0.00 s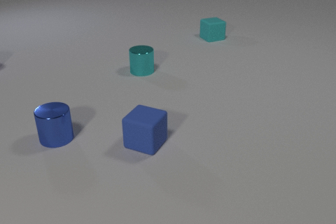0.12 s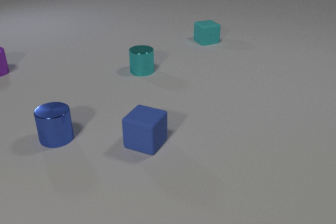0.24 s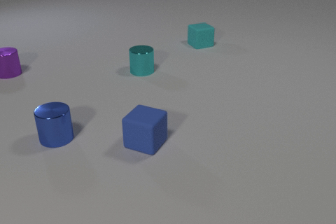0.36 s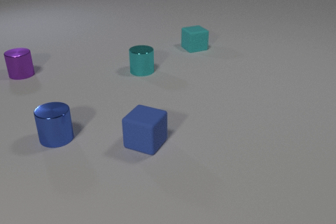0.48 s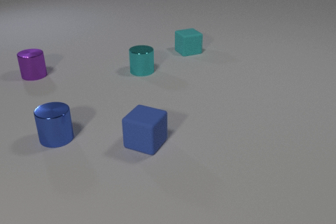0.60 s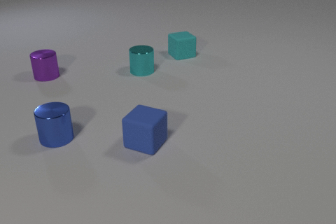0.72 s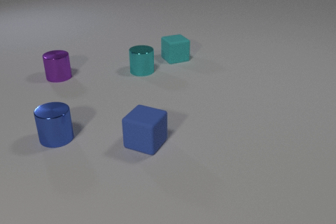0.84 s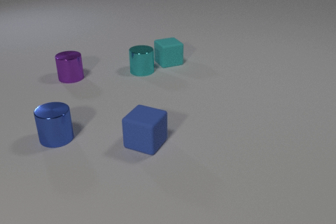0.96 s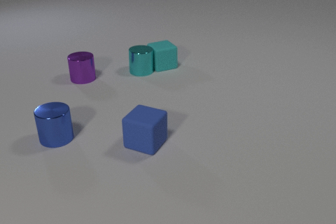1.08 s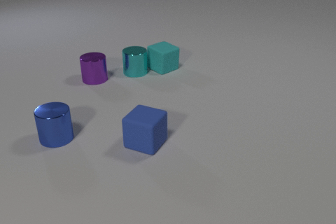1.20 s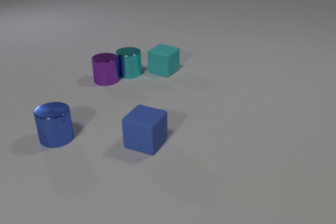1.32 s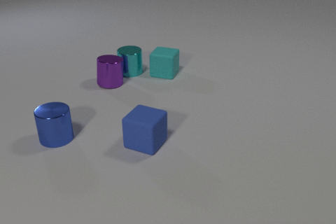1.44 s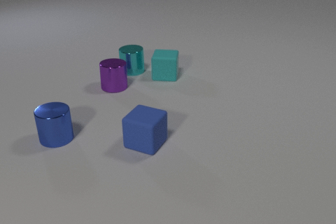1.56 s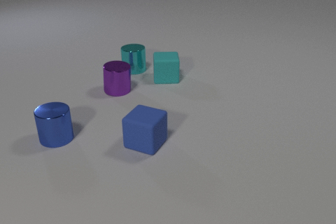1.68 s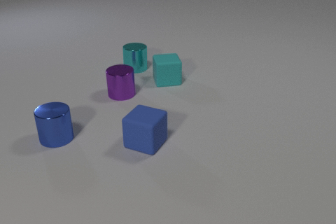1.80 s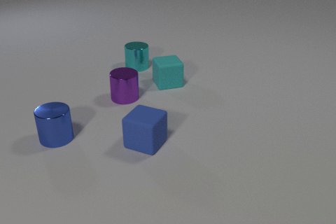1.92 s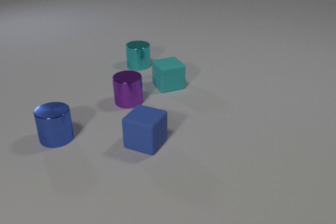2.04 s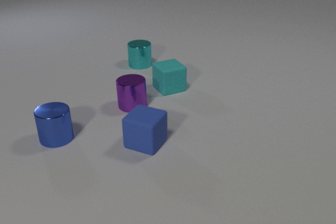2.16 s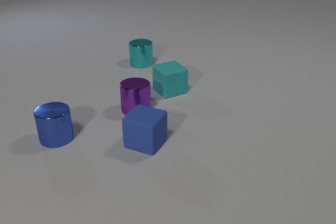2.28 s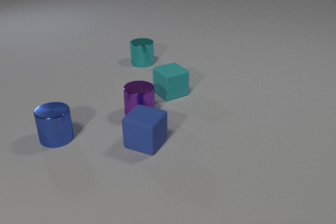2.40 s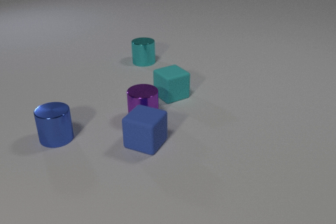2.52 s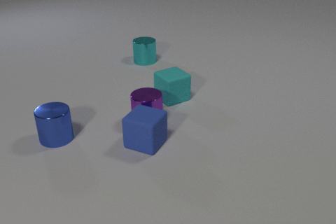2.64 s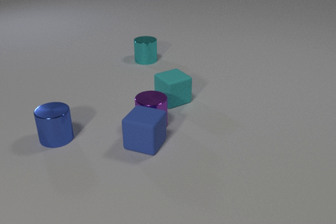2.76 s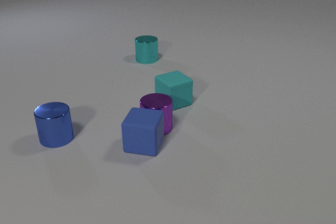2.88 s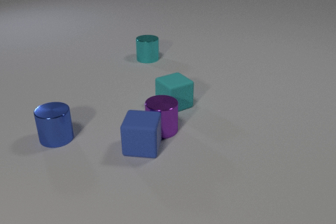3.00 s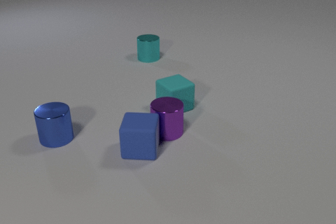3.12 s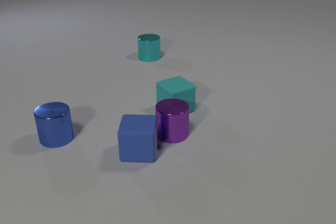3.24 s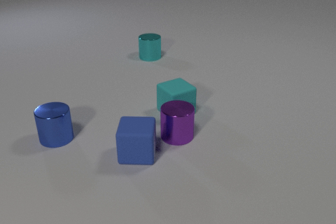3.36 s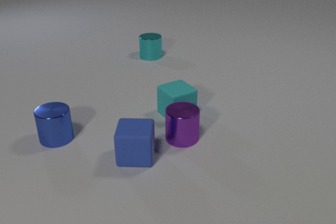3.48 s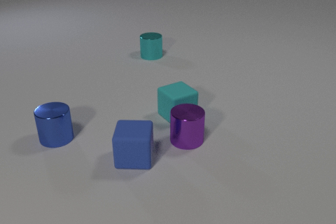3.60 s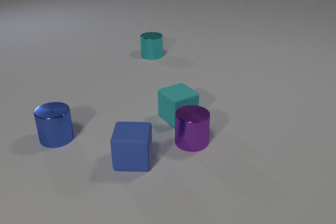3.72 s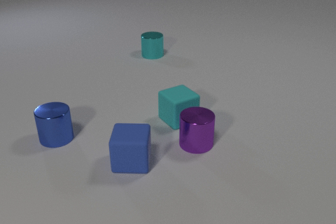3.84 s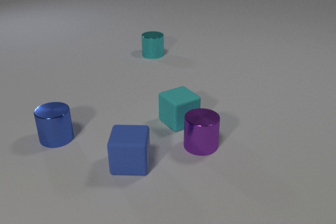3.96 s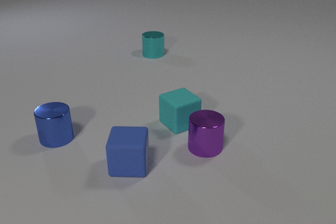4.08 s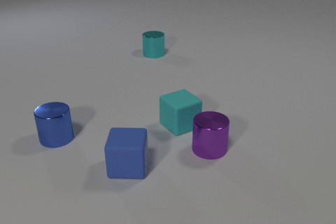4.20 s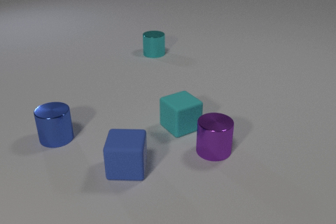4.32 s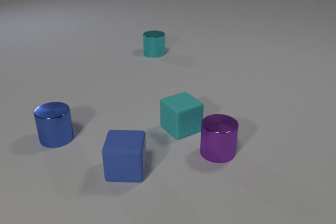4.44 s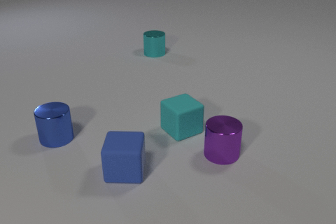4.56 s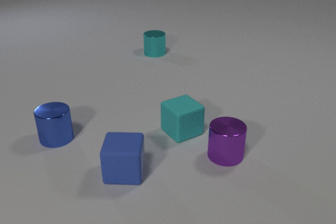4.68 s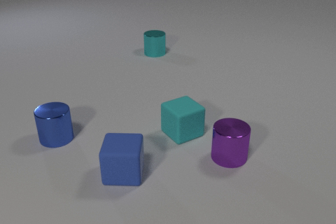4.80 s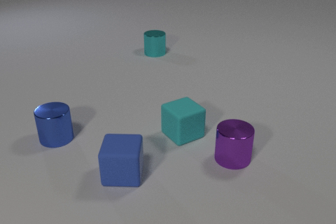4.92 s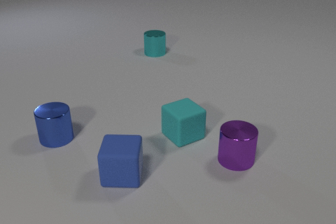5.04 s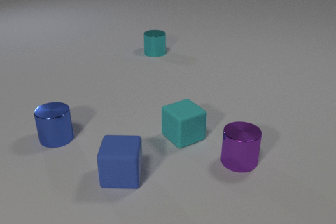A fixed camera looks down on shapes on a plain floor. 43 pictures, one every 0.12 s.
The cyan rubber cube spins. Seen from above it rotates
counterclockwise.
The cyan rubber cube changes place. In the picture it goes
toward the camera.
0.00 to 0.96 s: The cyan rubber cube slides toward the camera and to the left. The purple metal cylinder comes in at the left edge, slides to the right and toward the camera. The cyan rubber cube and the cyan metal cylinder collide.
0.96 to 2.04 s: The cyan rubber cube slides toward the camera, spins so that its near face slides to the right, counterclockwise seen from above. The cyan metal cylinder slides away from the camera. The purple metal cylinder slides toward the camera and to the right. The cyan metal cylinder and the purple metal cylinder collide.
2.04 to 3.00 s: The cyan rubber cube slides toward the camera. The cyan metal cylinder slides away from the camera and to the right. The purple metal cylinder slides toward the camera and to the right. The blue rubber cube slides toward the camera, spins counterclockwise seen from above by about 15 degrees, its near face sliding to the right. The purple metal cylinder and the blue rubber cube collide.
3.00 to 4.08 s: The cyan rubber cube slides toward the camera. The cyan metal cylinder slides away from the camera and to the right. The purple metal cylinder slides to the right and toward the camera. The blue rubber cube slides toward the camera and to the left.
4.08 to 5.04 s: The cyan rubber cube slides toward the camera. The purple metal cylinder slides to the right and toward the camera. The blue rubber cube slides toward the camera.
What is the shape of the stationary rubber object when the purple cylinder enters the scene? cube.
What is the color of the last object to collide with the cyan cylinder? purple.
How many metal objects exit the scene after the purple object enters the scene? 0.
